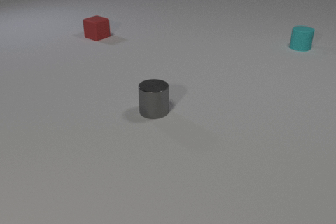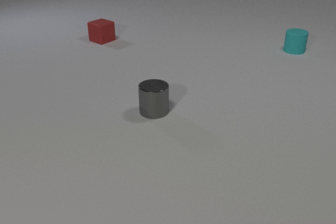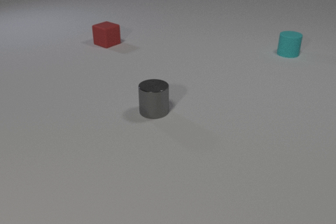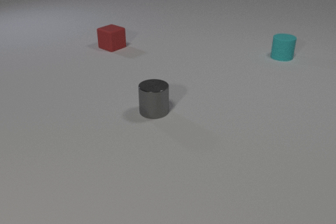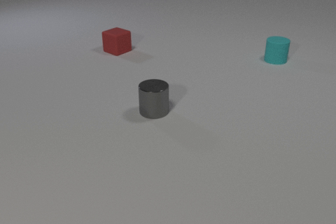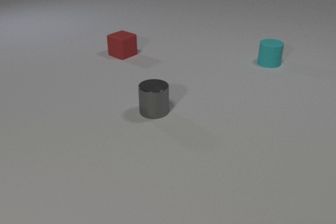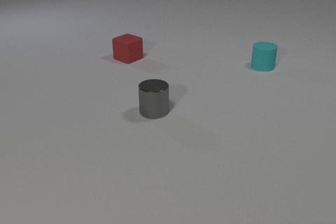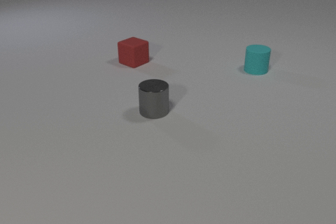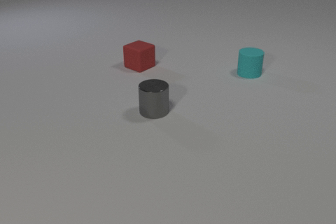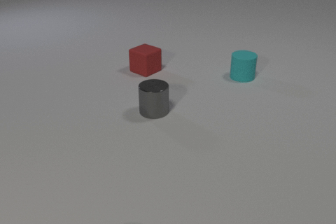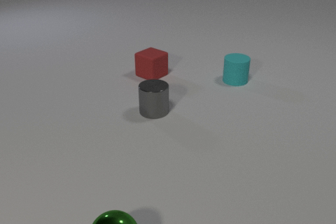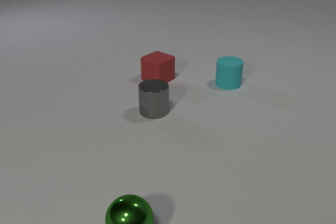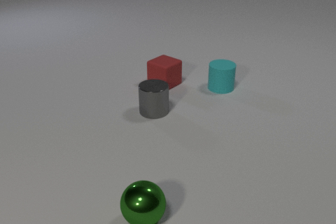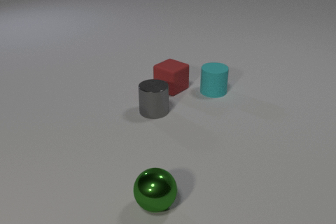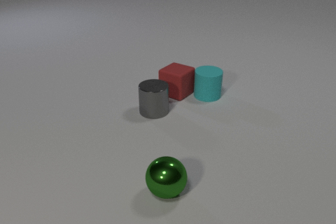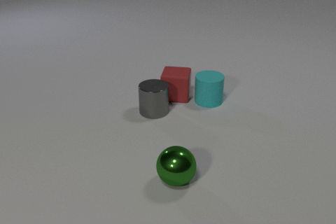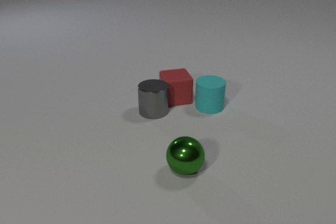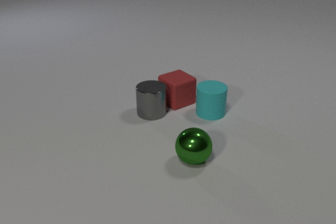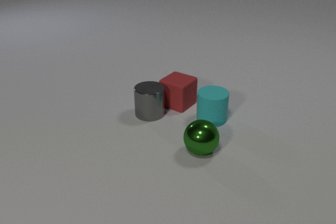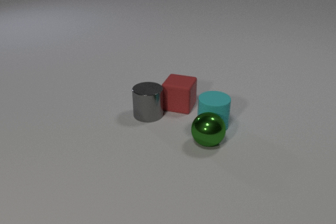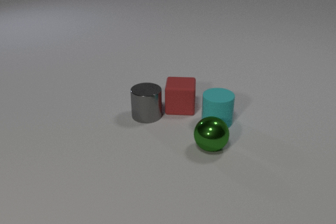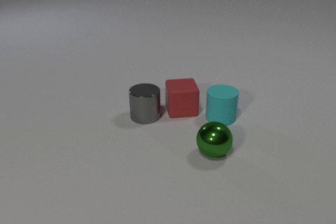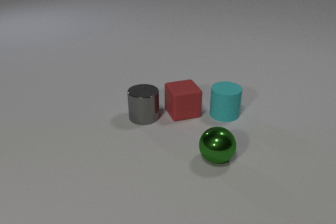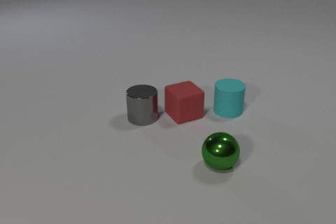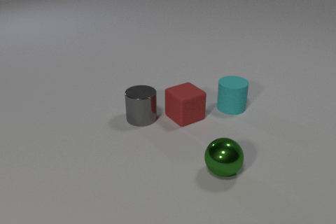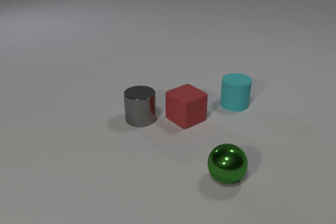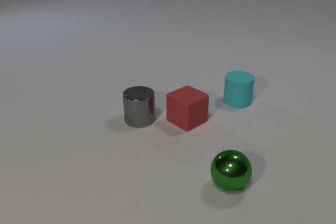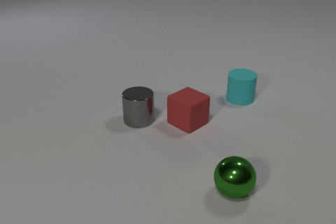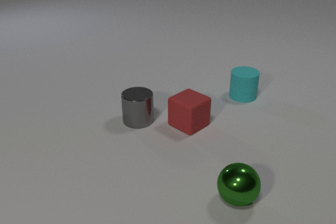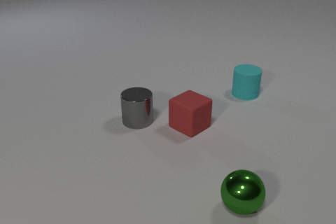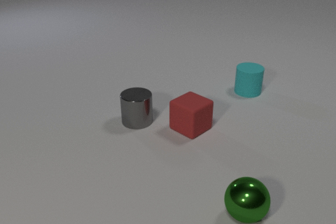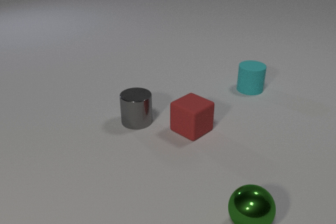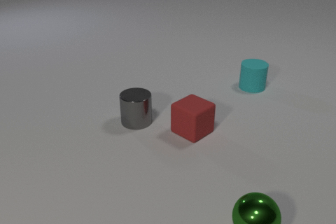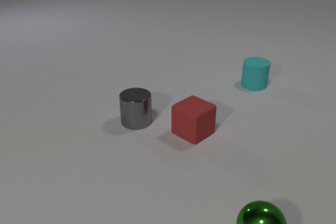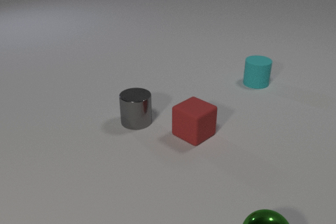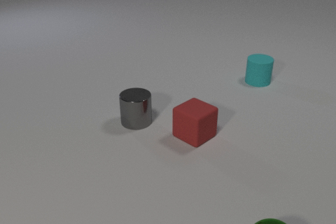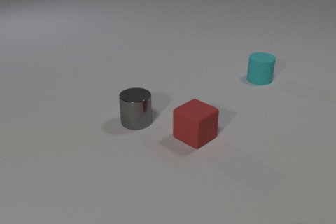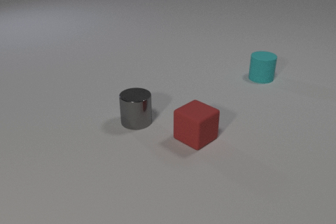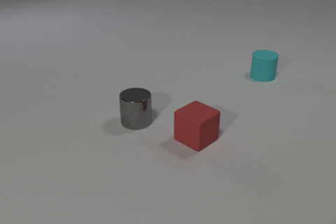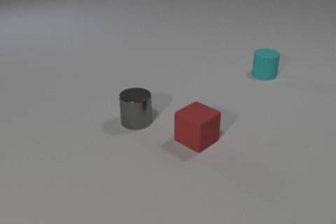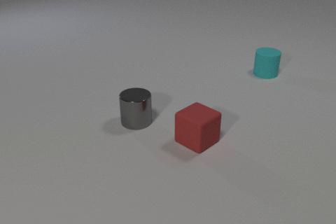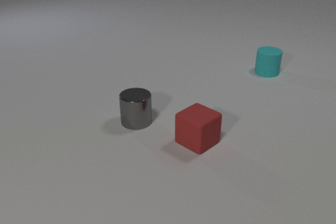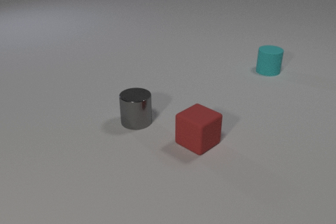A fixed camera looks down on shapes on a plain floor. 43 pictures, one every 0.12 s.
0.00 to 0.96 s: The red rubber cube slides toward the camera and to the right. The cyan rubber cylinder slides toward the camera and to the left.
0.96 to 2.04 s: The red rubber cube slides toward the camera and to the right, spins so that its near face slides to the right, counterclockwise seen from above. The cyan rubber cylinder slides toward the camera. The green metal sphere comes in at the bottom edge, rolls away from the camera and to the right. The red rubber cube and the cyan rubber cylinder collide. The red rubber cube and the gray metal cylinder collide.
2.04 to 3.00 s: The red rubber cube slides toward the camera, spins so that its near face slides to the right, counterclockwise seen from above. The cyan rubber cylinder slides to the right and away from the camera. The gray metal cylinder slides toward the camera and to the left. The green metal sphere rolls to the right and toward the camera. The cyan rubber cylinder and the green metal sphere collide.
3.00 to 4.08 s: The red rubber cube slides toward the camera. The cyan rubber cylinder slides away from the camera. The green metal sphere rolls toward the camera and to the right.
4.08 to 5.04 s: The red rubber cube slides toward the camera. The cyan rubber cylinder slides away from the camera. The green metal sphere rolls toward the camera, leaves at the bottom edge.
How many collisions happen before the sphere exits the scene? 3.
Are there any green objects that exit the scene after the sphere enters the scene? yes.
What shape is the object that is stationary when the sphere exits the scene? cylinder.
